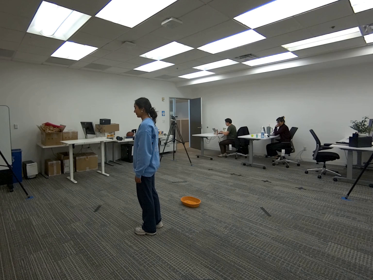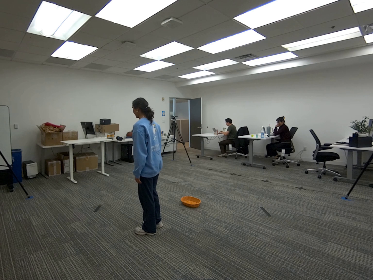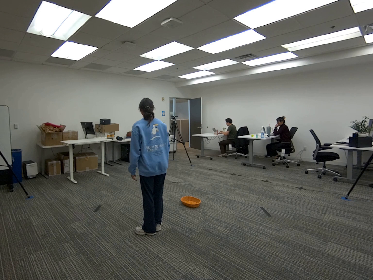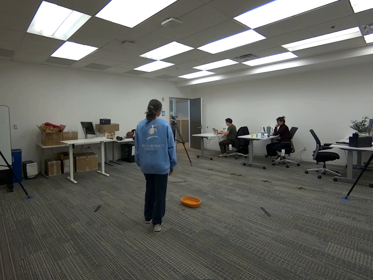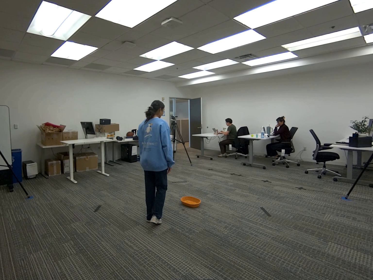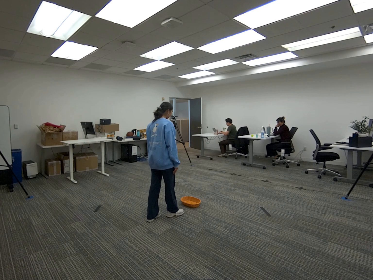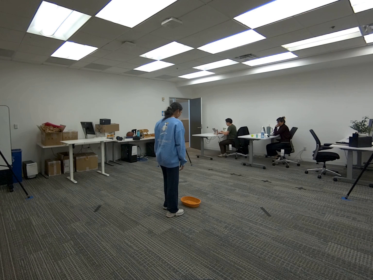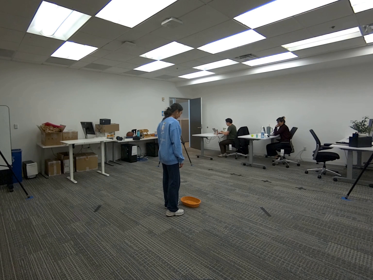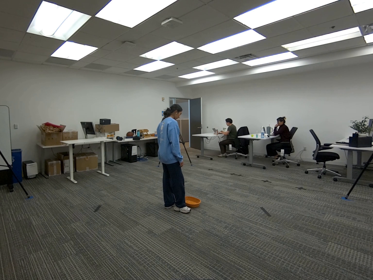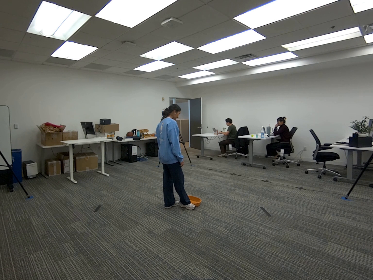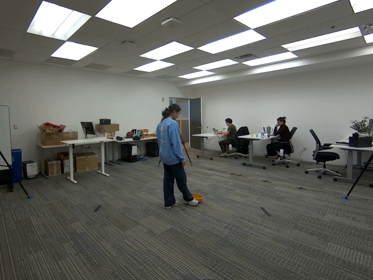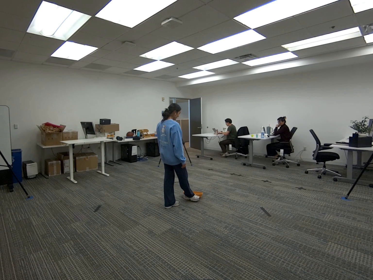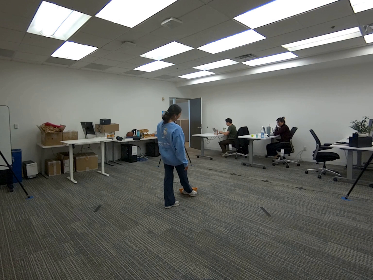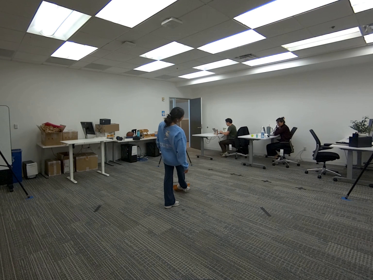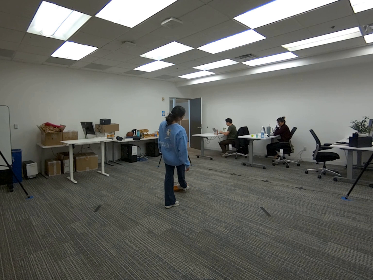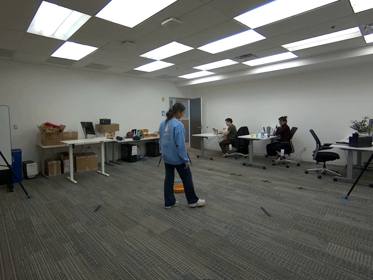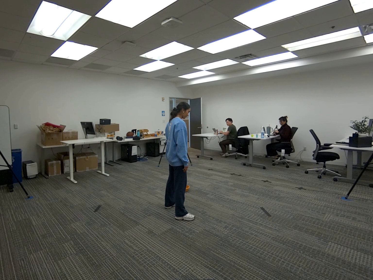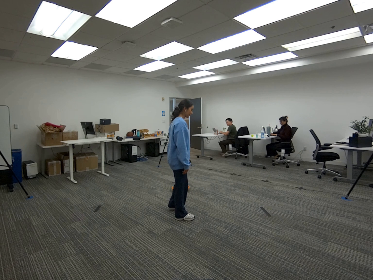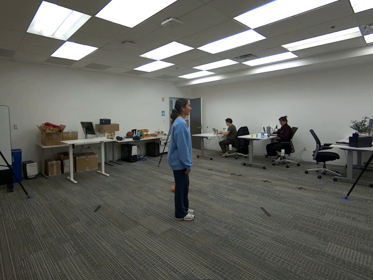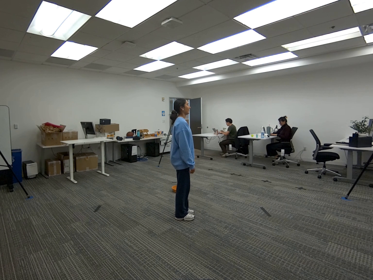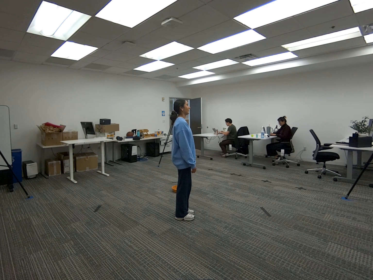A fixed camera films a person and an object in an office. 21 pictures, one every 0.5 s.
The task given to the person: Walk to the woven basket from the ground and use your right foot and push it to the side.
